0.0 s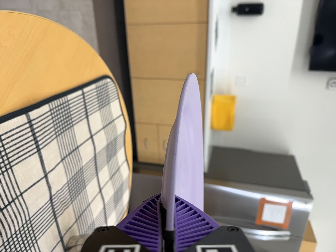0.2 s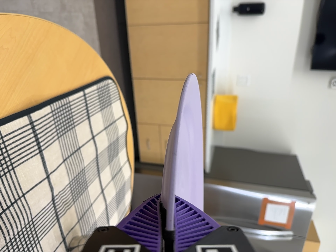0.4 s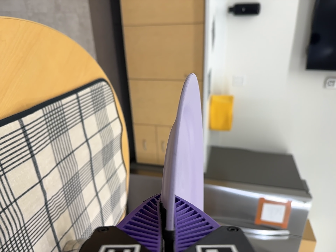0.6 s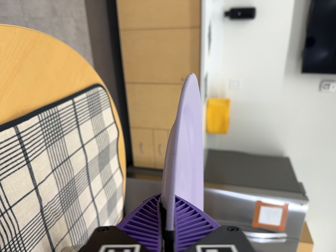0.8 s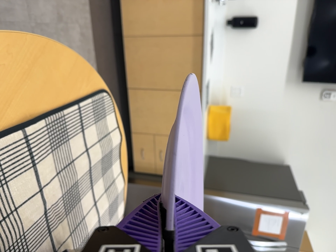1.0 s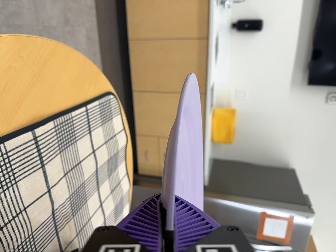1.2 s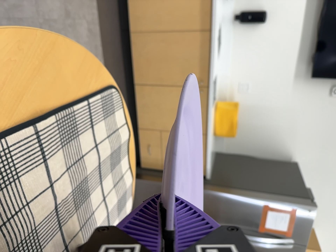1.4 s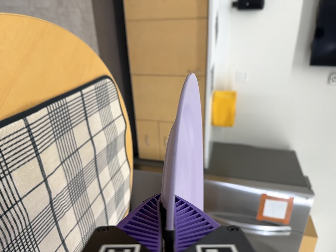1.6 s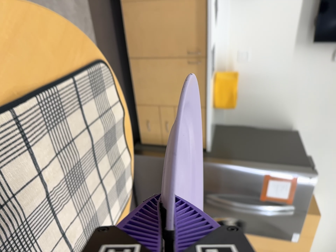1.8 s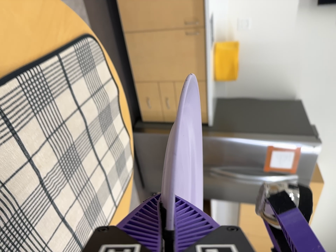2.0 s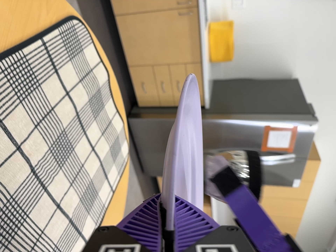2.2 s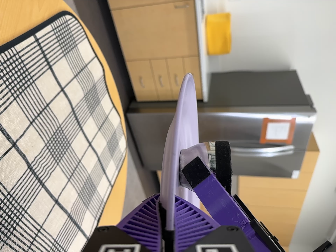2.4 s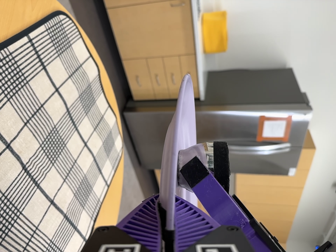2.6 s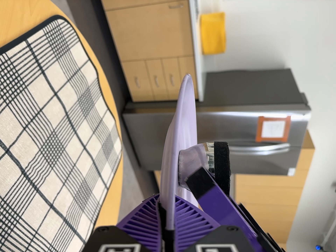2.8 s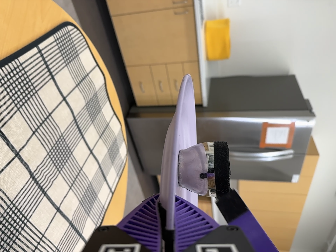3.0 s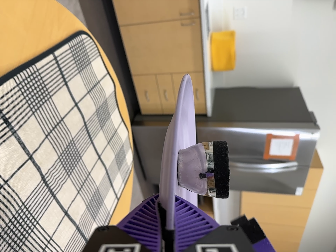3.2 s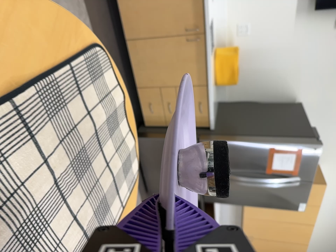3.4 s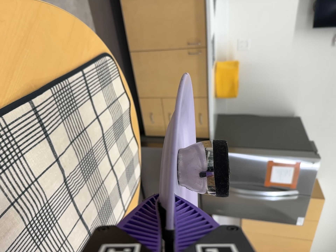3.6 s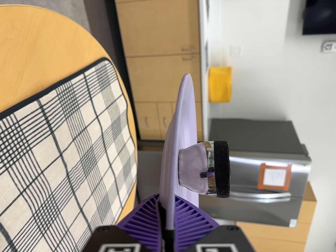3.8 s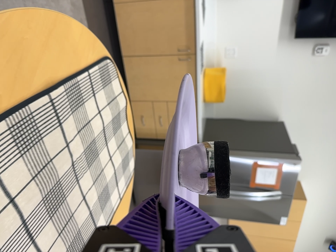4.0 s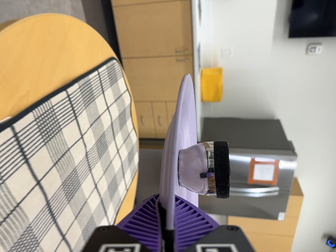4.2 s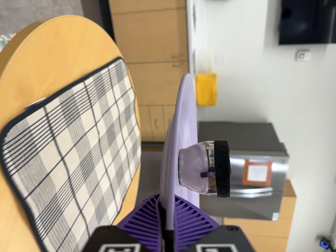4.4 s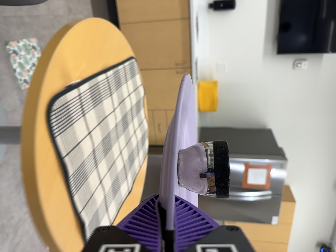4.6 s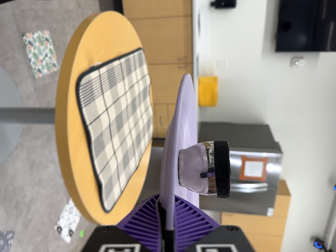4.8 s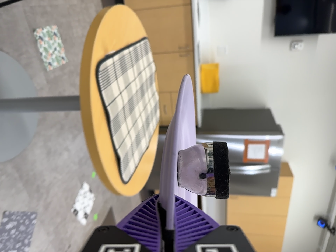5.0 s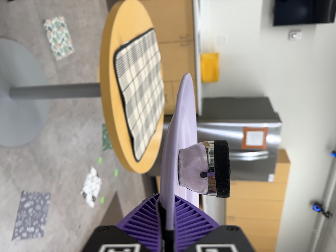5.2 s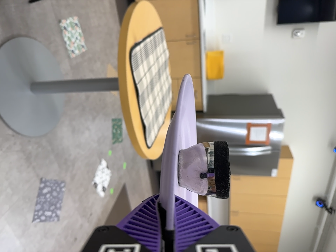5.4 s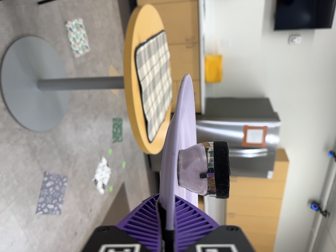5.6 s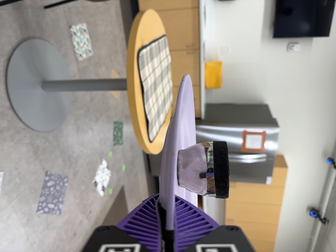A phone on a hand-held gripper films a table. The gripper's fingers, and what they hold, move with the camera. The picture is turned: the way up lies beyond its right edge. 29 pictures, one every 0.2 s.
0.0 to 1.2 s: The camera shifts only a little, or ends up much as it began.
1.2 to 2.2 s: The camera travels forward, about 9 cm, so what stands in front looms larger. Its aim tips toward the bottom of its view by about 15 degrees, and the scene shifts upward. It rolls about its line of sight by about 10 degrees, and the scene rotates counterclockwise.
2.2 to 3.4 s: The camera travels backward, about 8 cm, so what stands in front gets smaller. Its aim tips toward the top of its view by about 10 degrees, and the scene shifts downward.
3.4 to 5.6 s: The camera travels backward and toward the bottom of its view, about 100 cm, so what stands in front gets smaller.
The film runs backward here.
